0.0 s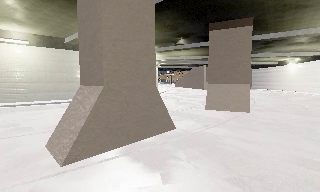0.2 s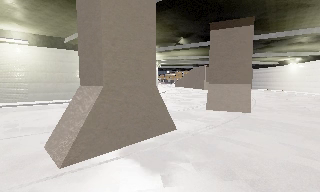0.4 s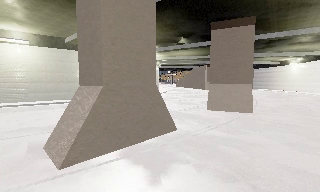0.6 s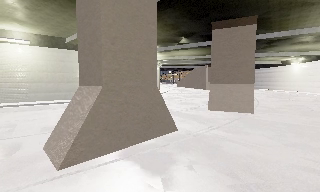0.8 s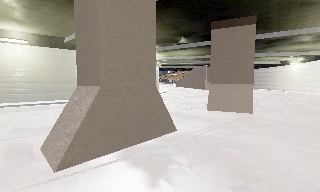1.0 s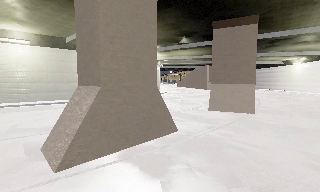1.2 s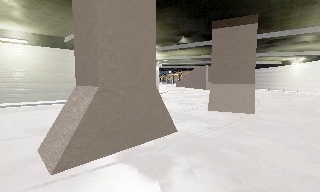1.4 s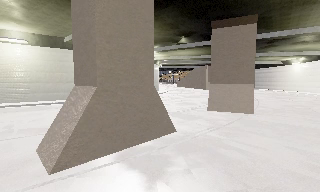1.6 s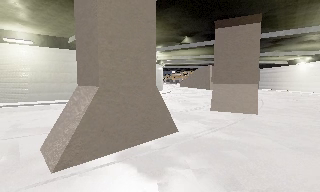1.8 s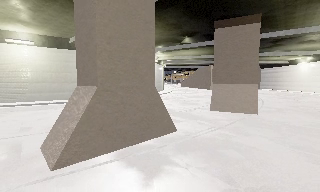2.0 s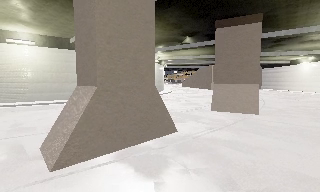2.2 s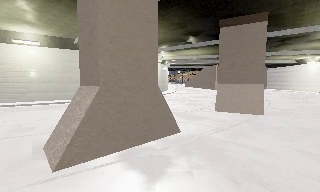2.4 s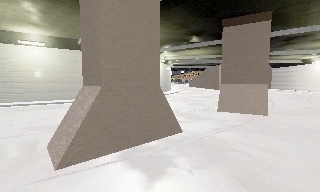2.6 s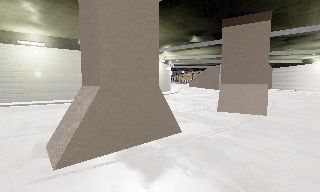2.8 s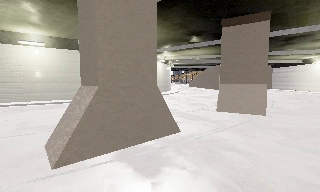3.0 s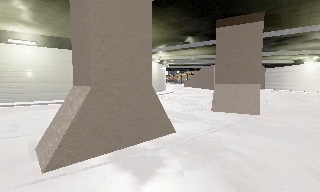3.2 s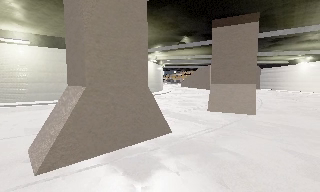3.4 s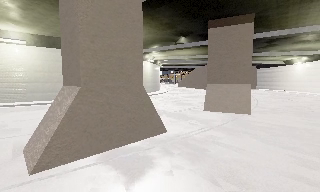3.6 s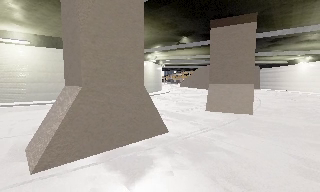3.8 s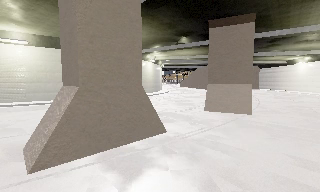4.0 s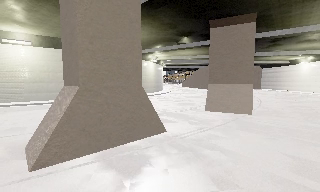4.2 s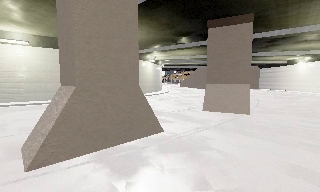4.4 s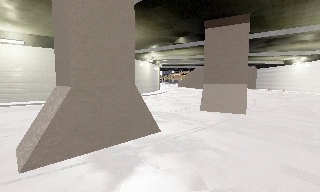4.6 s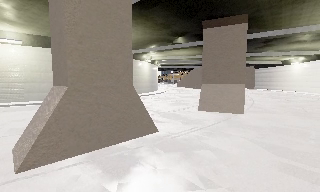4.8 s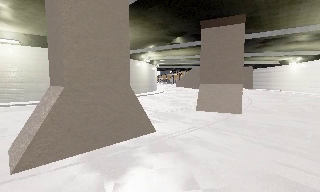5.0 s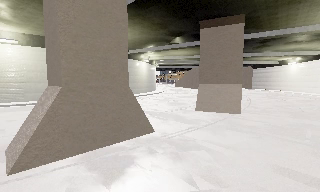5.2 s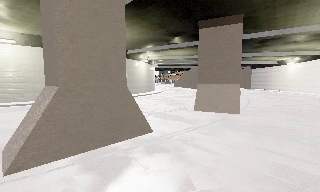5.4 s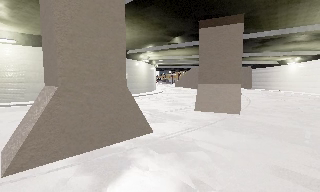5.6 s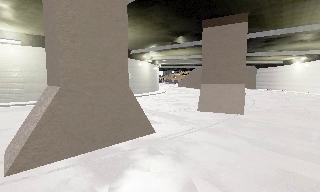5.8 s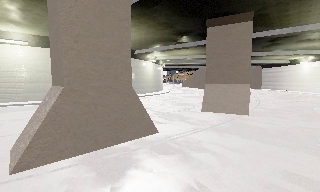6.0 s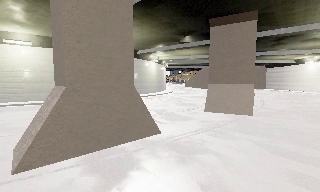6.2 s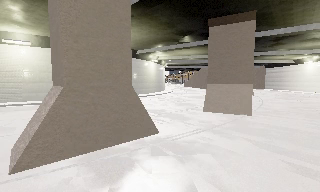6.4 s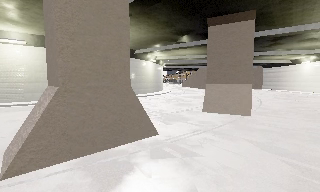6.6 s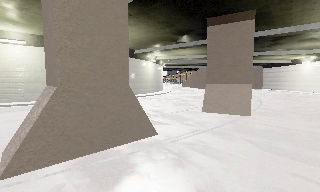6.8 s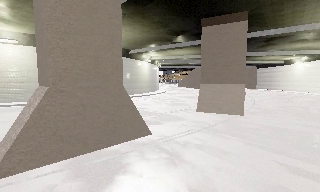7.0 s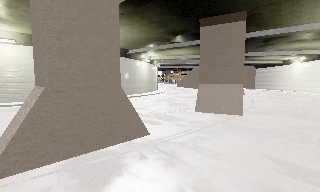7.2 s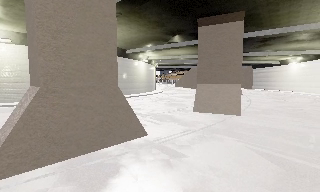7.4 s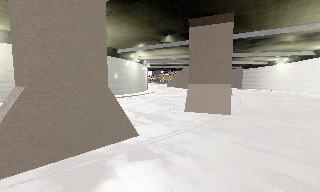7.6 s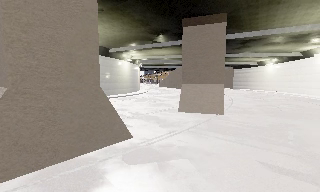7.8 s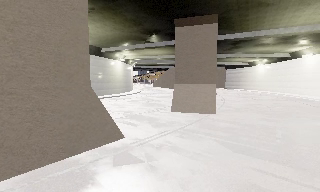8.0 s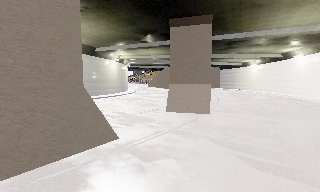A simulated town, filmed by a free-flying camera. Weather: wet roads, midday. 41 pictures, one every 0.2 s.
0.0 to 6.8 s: The camera travels to its right and forward, about 1.5 m, so close, fixed things drift to the left.
6.8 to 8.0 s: The camera swings to its right by about 10 degrees, and the scene slides to the left.
The film runs forward here.
